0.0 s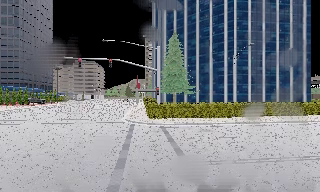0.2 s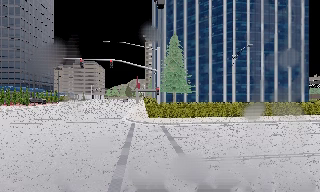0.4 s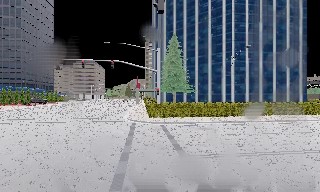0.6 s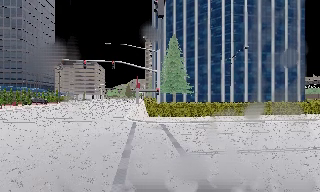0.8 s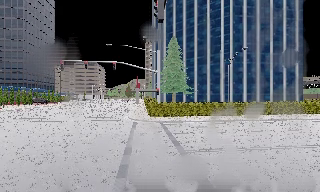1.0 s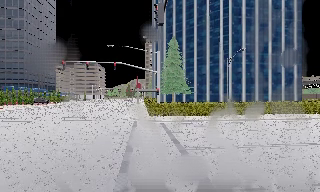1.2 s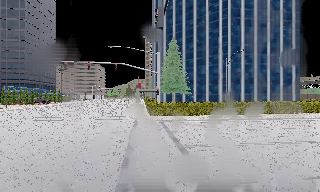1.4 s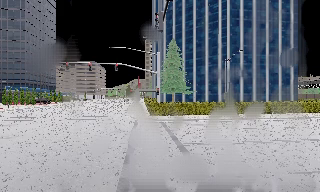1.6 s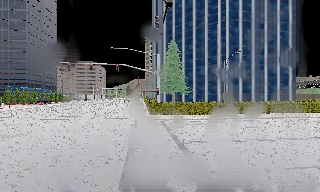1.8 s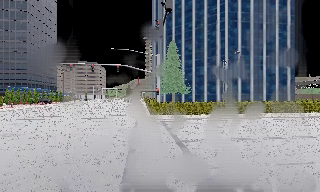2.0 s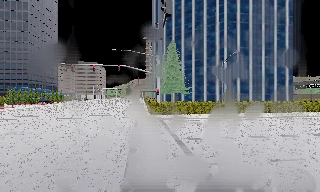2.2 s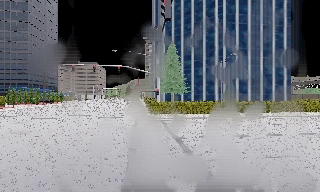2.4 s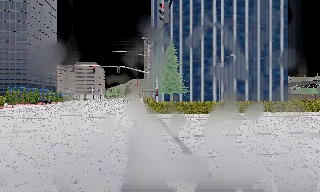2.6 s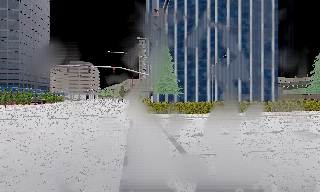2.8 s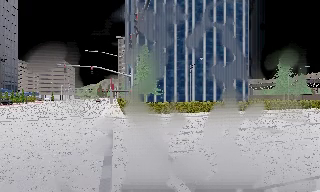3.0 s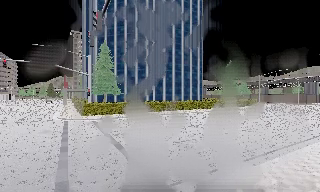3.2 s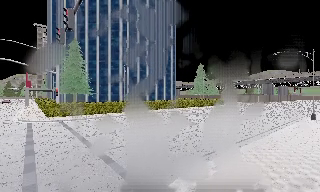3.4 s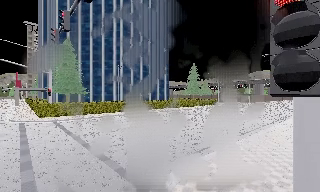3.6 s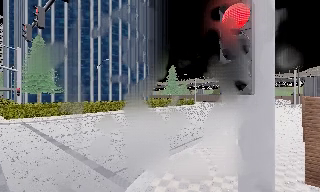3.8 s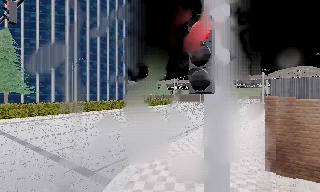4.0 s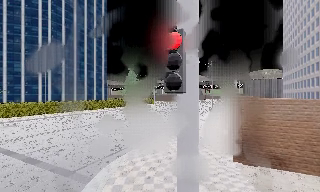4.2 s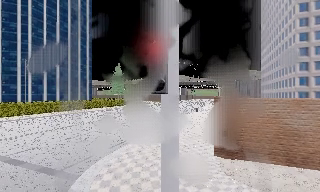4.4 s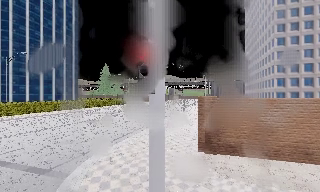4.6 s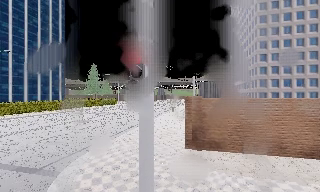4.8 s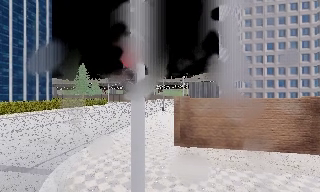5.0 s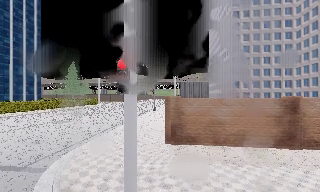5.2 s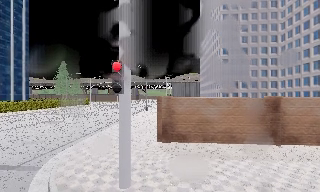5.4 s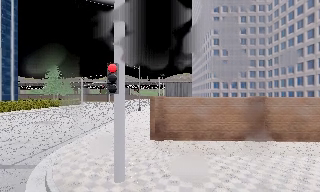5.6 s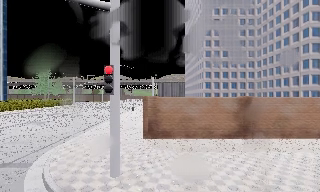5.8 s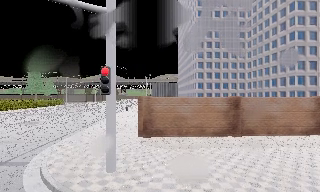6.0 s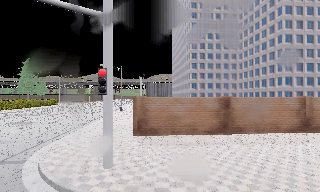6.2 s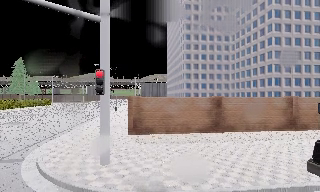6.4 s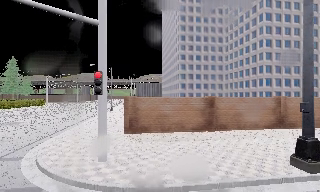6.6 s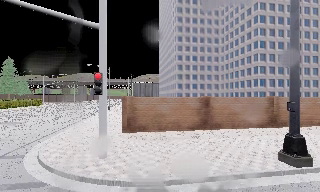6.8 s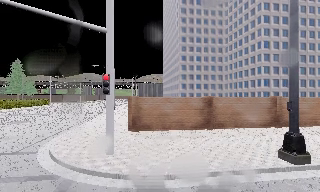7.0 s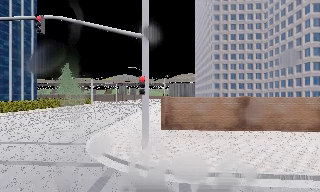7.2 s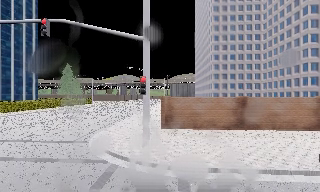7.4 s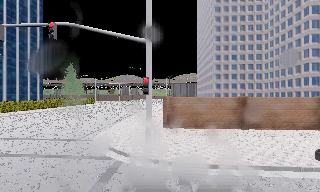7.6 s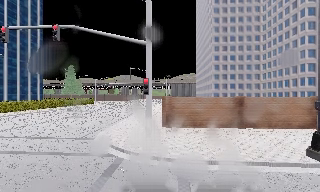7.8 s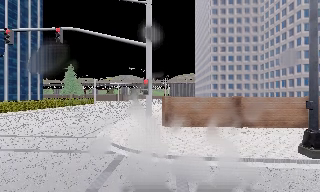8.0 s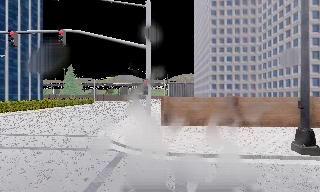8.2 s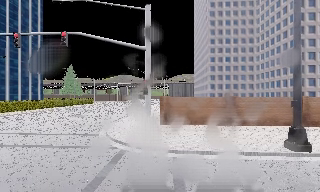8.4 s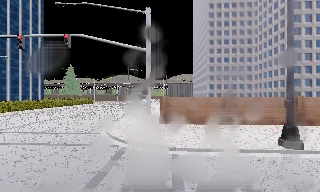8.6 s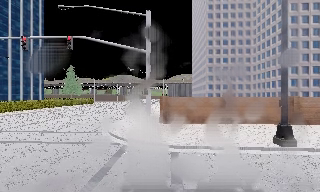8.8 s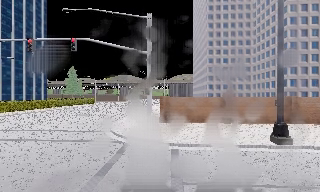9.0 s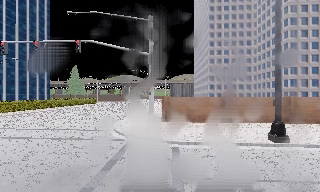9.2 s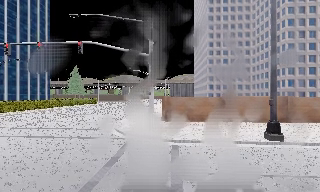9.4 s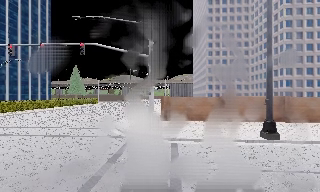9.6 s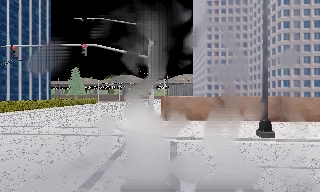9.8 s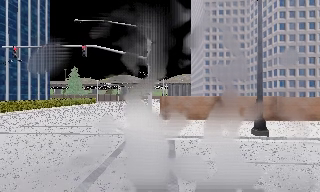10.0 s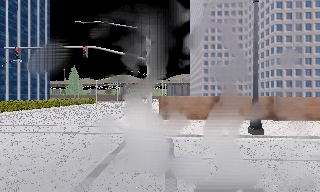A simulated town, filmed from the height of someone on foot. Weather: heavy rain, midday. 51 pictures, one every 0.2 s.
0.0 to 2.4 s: The camera travels backward, about 4 m, so what stands in front gets smaller.
2.4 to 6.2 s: The camera swings to its right by about 90 degrees, and the scene slides to the left. It travels backward, about 6 m.
6.2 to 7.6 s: The camera swings to its left by about 10 degrees, and the scene slides to the right. It travels backward, about 2.5 m, so what stands in front gets smaller.
7.6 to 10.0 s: The camera travels backward, about 4 m, so what stands in front gets smaller.
The film runs backward here.
